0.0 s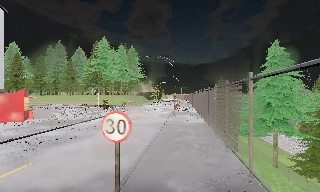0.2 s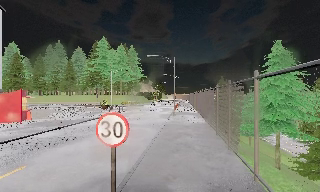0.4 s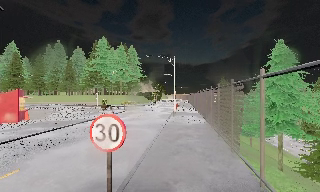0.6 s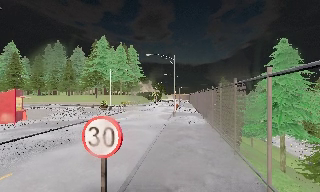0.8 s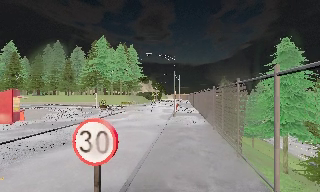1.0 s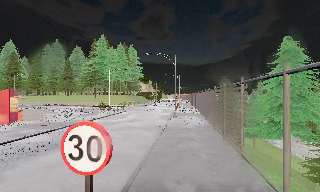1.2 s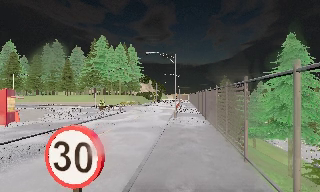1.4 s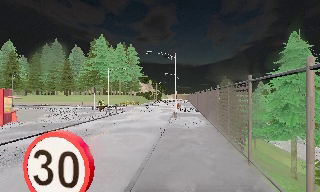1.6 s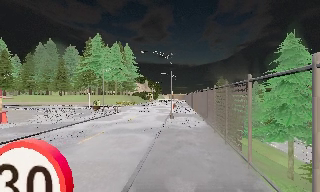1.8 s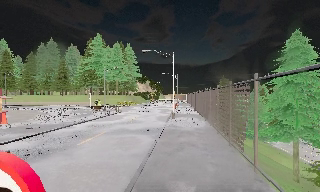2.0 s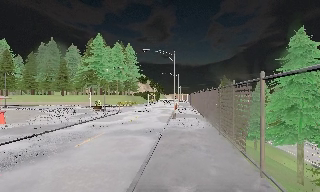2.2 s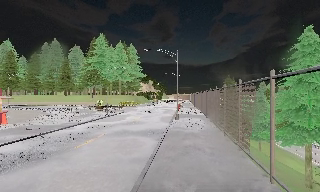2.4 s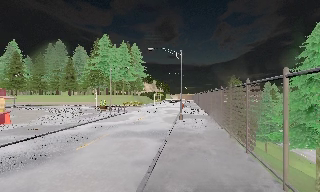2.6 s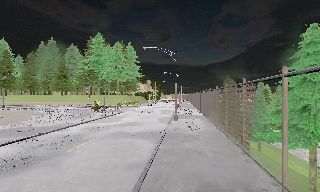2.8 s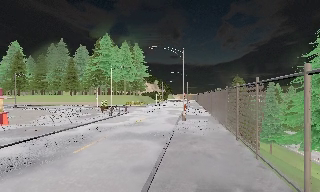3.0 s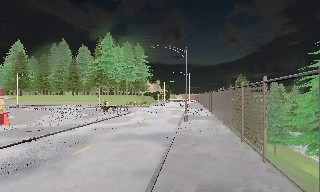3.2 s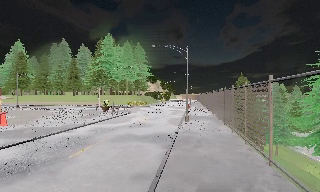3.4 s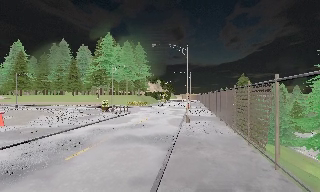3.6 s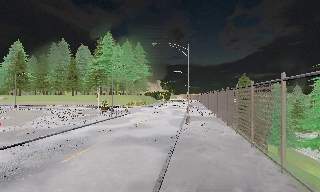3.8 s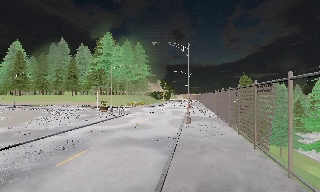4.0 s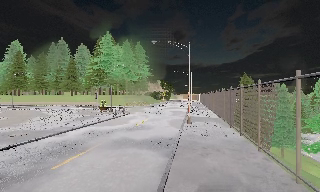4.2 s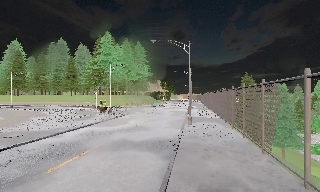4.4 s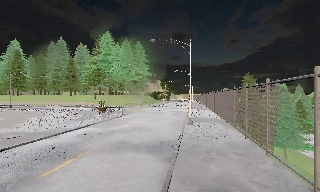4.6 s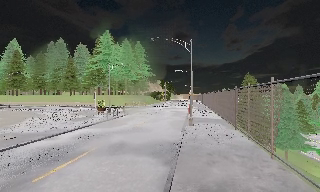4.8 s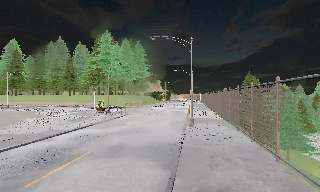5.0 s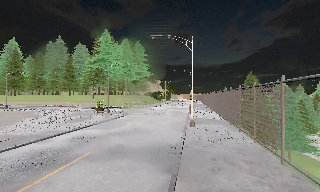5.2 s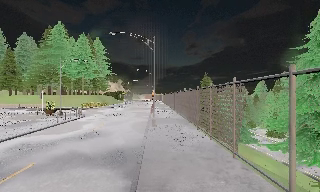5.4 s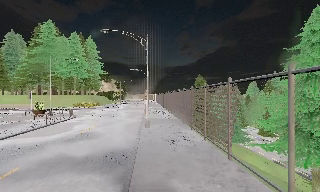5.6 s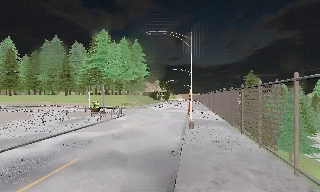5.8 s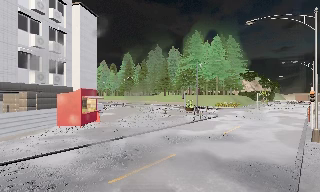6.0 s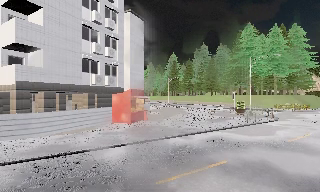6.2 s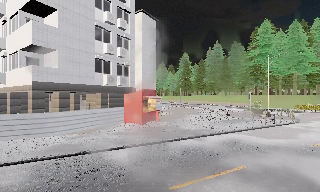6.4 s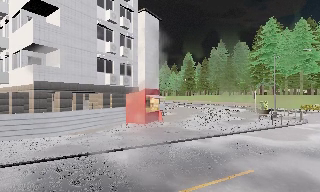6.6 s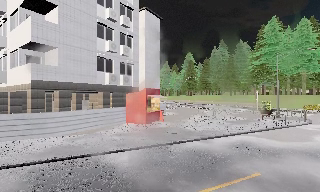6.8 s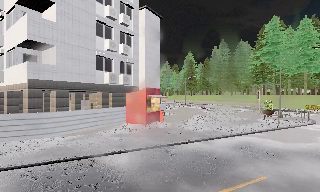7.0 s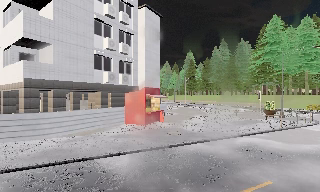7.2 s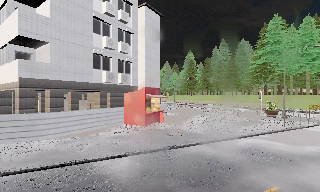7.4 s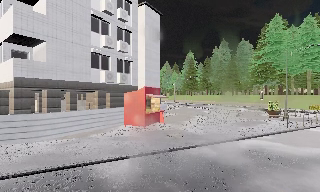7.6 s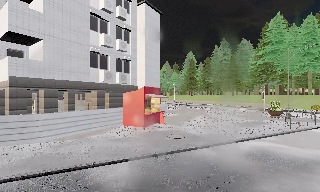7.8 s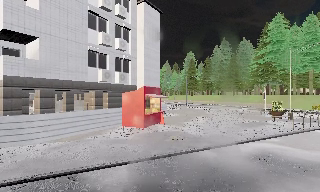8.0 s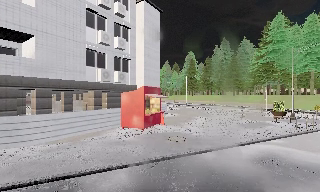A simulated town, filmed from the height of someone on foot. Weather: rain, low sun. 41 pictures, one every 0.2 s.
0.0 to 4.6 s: The camera travels forward, about 6 m, so what stands in front looms larger.
4.6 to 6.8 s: The camera pans to its left, which is counterclockwise from overhead, by about 55 degrees. It travels forward, about 3 m.
6.8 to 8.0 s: The camera travels forward, about 1.5 m, so what stands in front looms larger.
The film runs forward here.
